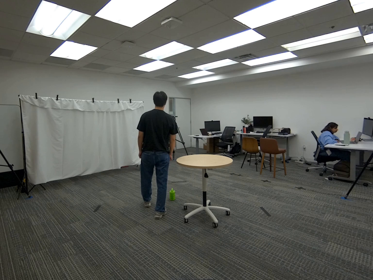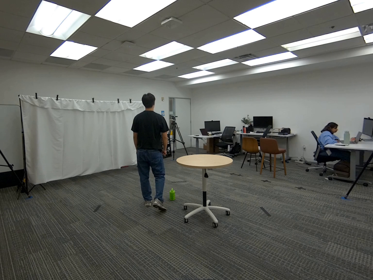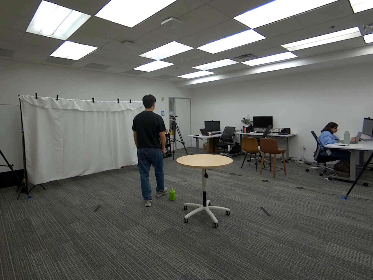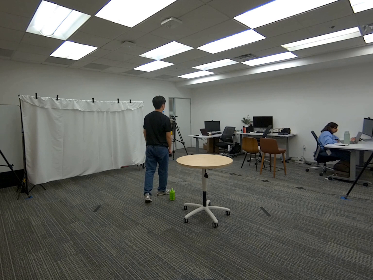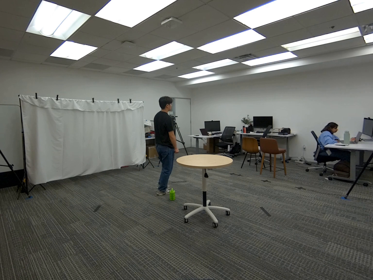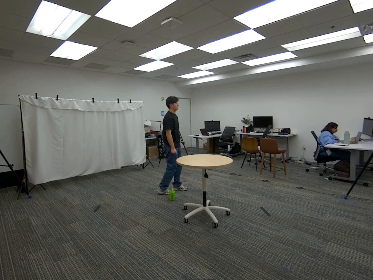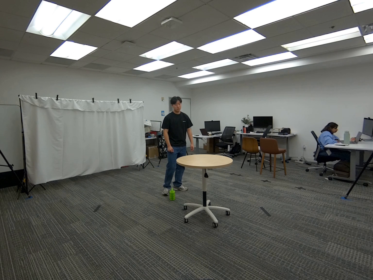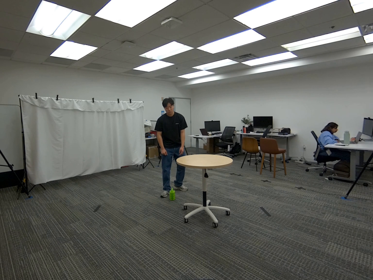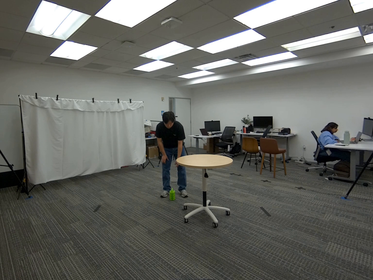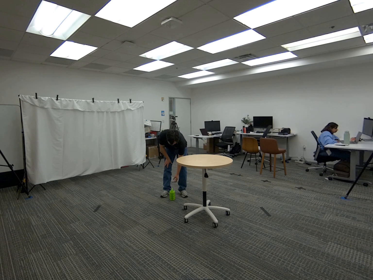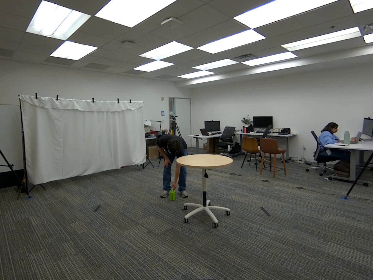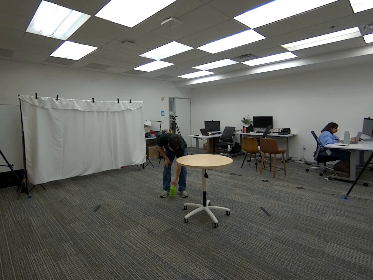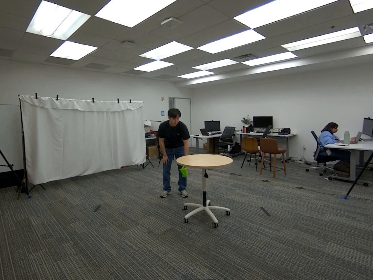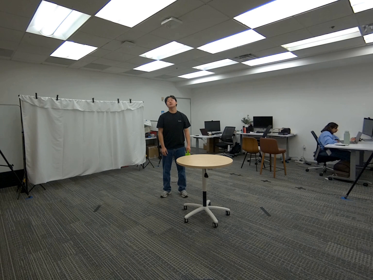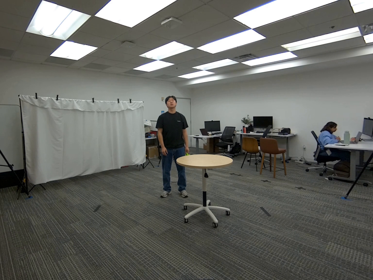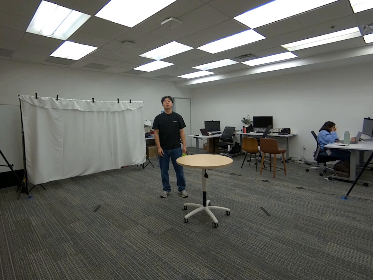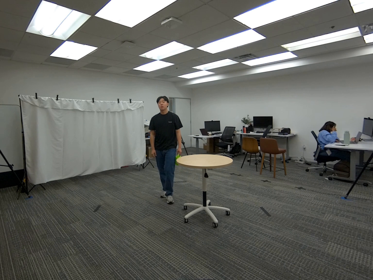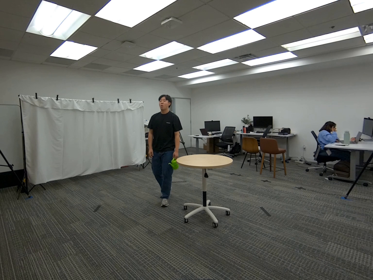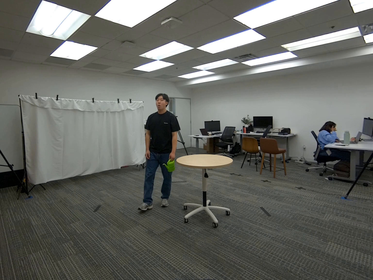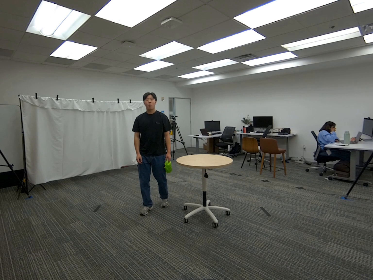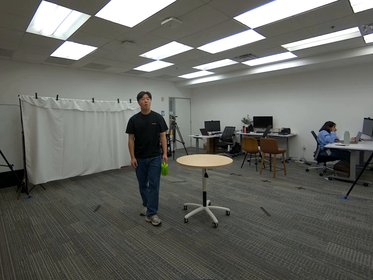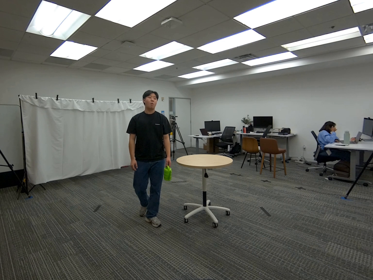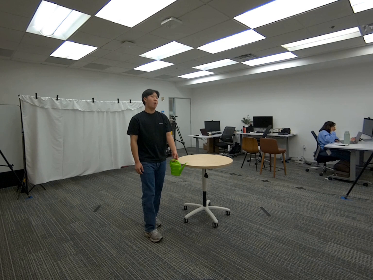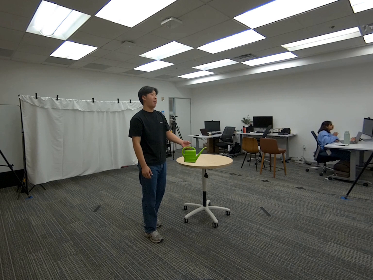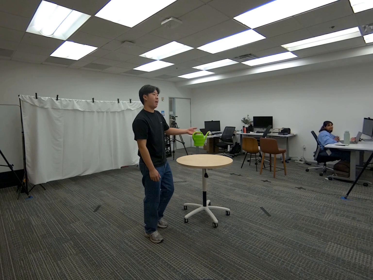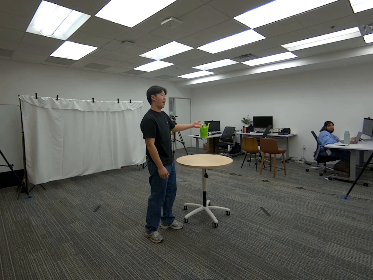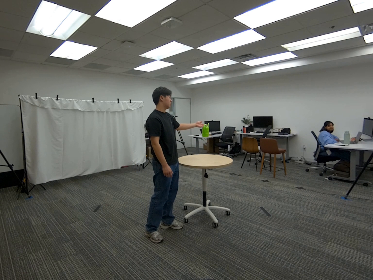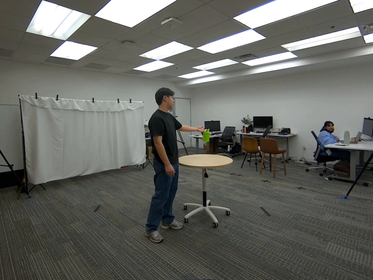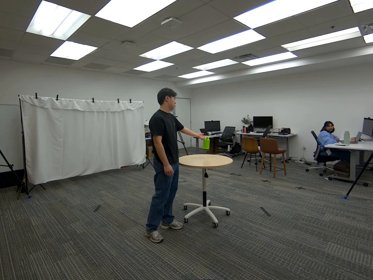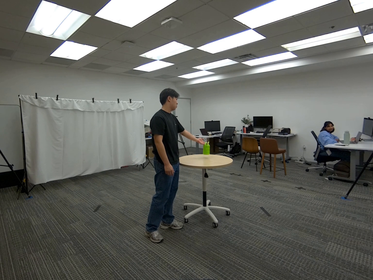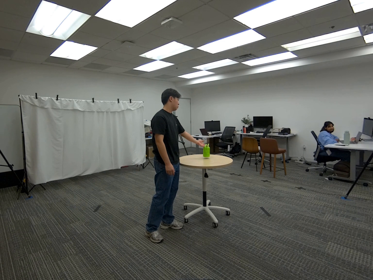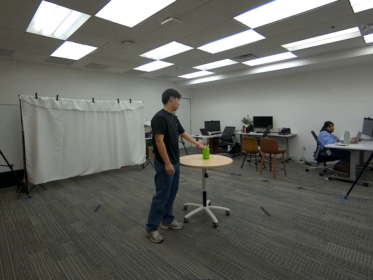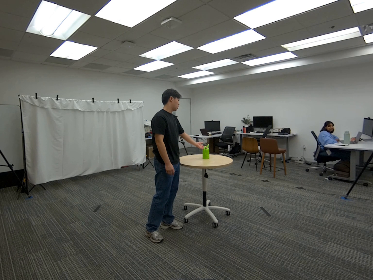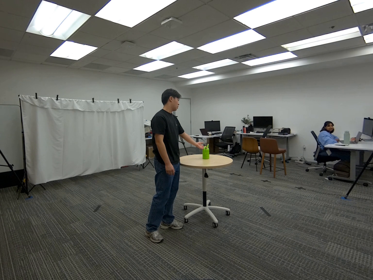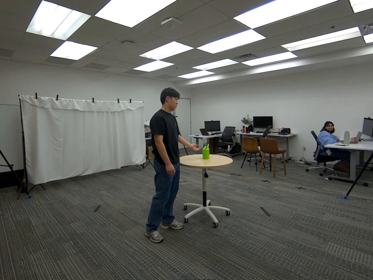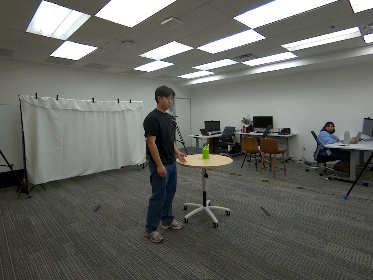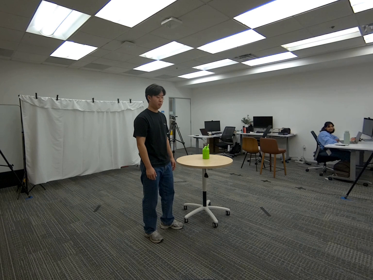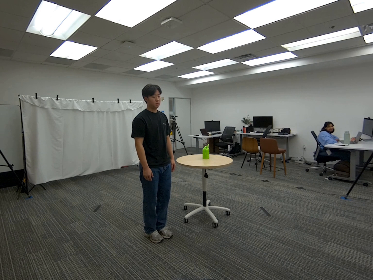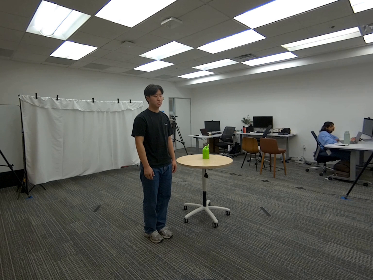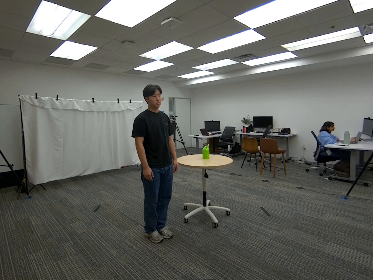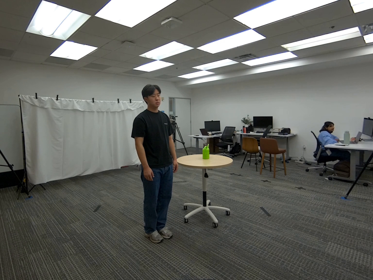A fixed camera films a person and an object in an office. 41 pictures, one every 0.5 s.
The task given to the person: Walk over to the watering can on the ground, pick it up with the left hand, and place it on the round table.
